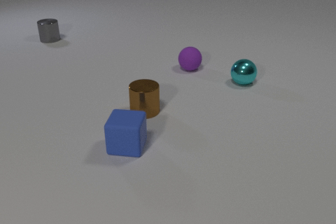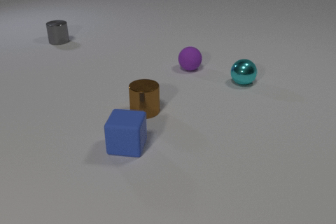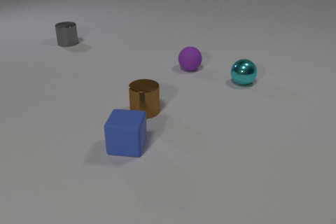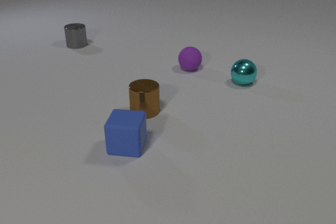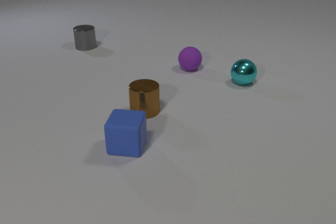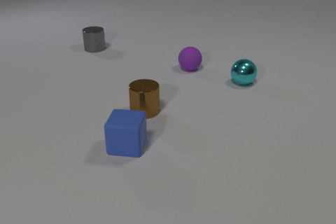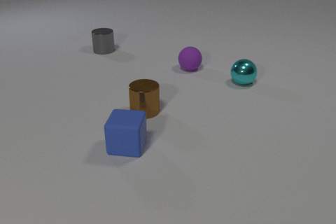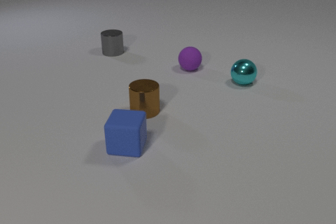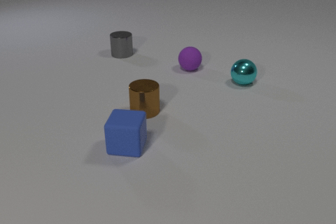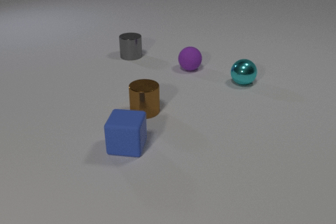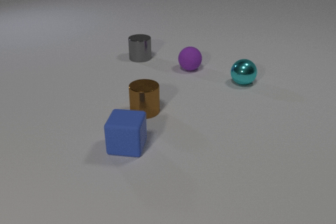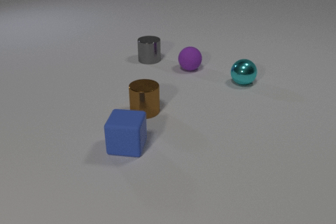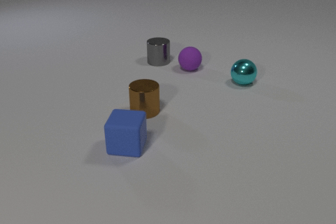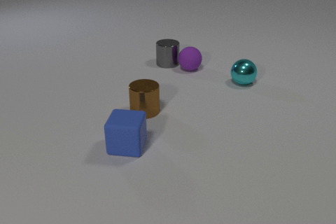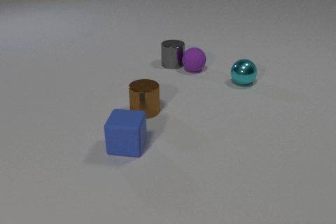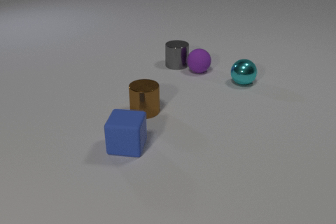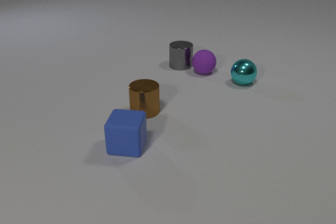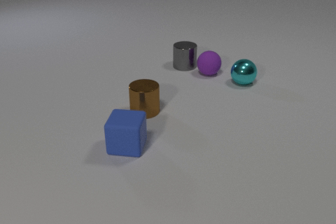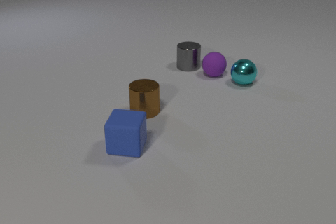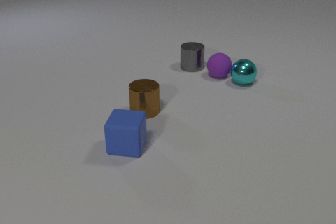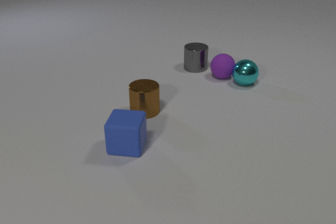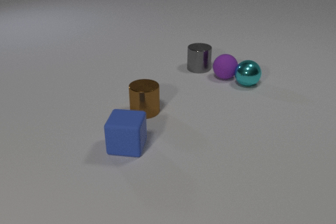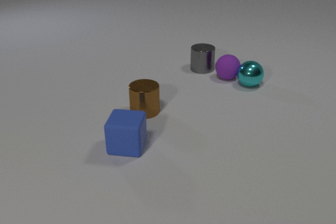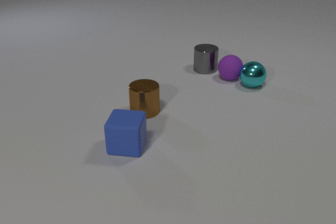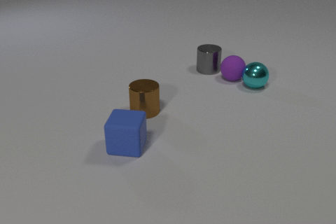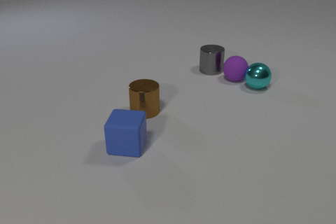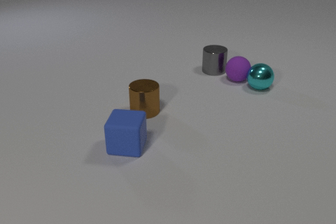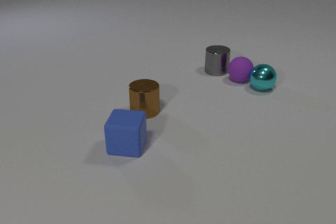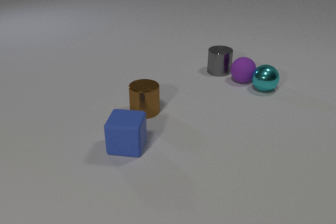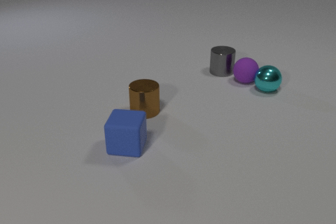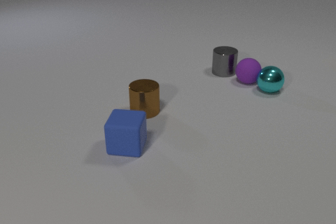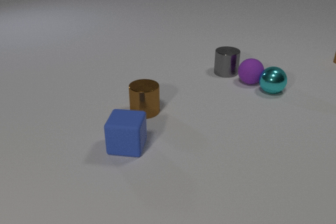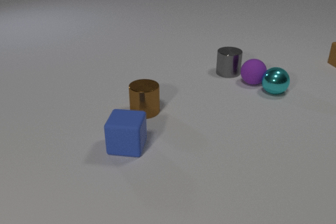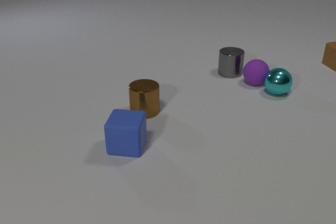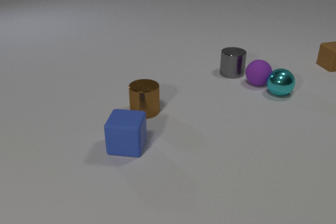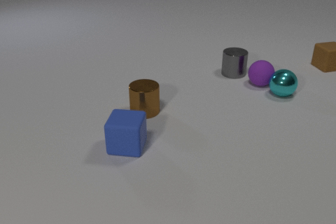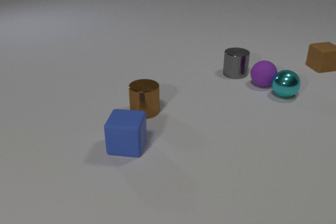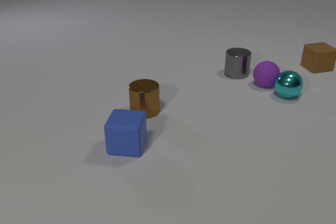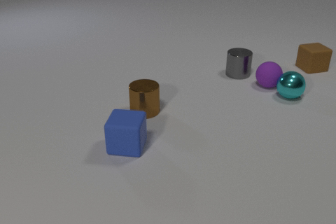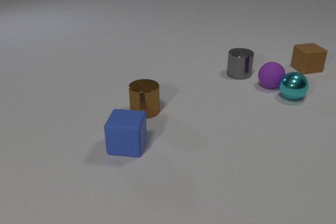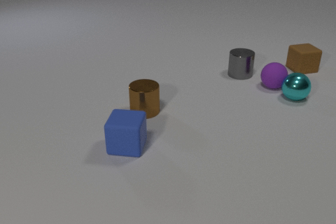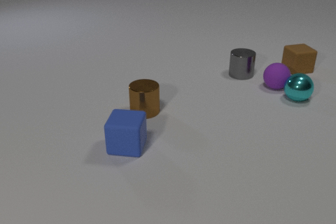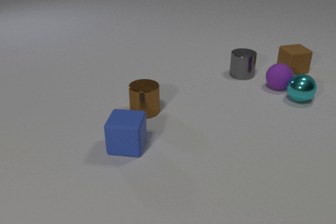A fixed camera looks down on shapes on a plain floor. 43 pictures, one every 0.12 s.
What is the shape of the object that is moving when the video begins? cylinder.
What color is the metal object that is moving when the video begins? gray.
Are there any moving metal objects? yes.
0.00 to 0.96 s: The gray metal cylinder slides to the right and toward the camera.
0.96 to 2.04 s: The gray metal cylinder slides to the right and toward the camera. The purple rubber sphere rolls to the right and toward the camera. The gray metal cylinder and the purple rubber sphere collide.
2.04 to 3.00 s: The gray metal cylinder slides to the right. The purple rubber sphere rolls to the right. The cyan metal sphere rolls to the right and toward the camera. The purple rubber sphere and the cyan metal sphere collide.
3.00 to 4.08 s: The gray metal cylinder slides to the right. The purple rubber sphere rolls to the right. The brown rubber cube comes in at the right edge, slides to the left and toward the camera. The cyan metal sphere rolls to the right and toward the camera.
4.08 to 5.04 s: The gray metal cylinder slides to the right. The purple rubber sphere rolls to the right. The brown rubber cube slides to the left and toward the camera. The cyan metal sphere rolls to the right.
